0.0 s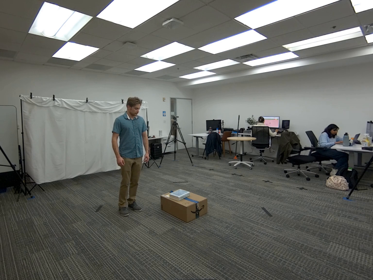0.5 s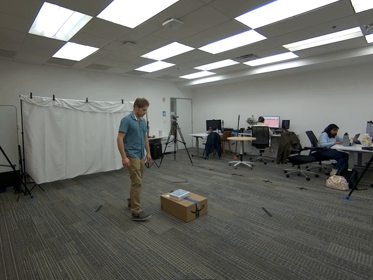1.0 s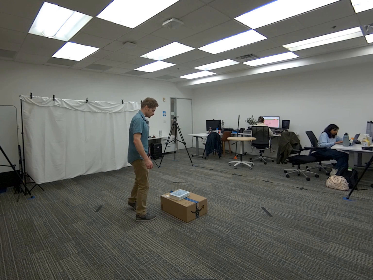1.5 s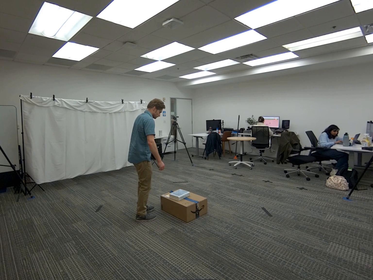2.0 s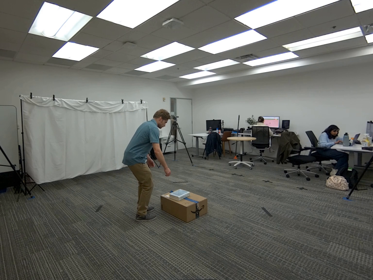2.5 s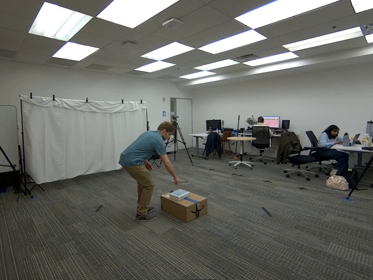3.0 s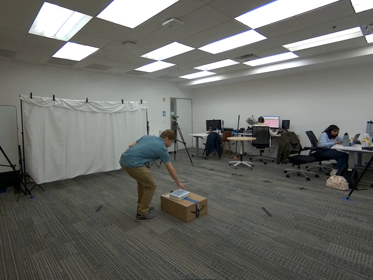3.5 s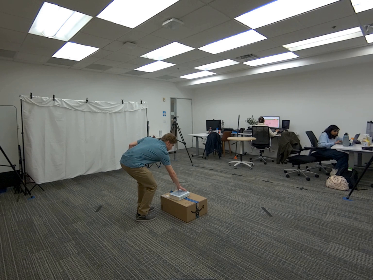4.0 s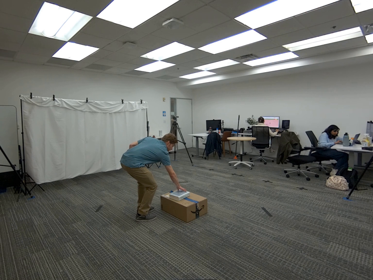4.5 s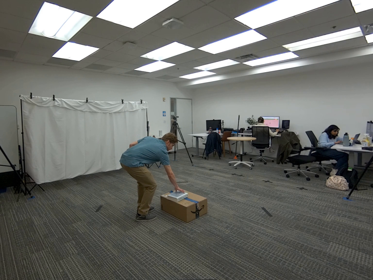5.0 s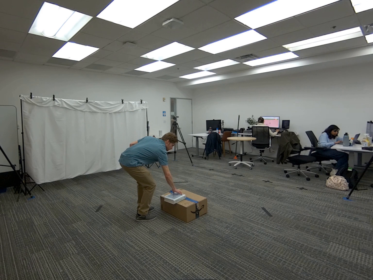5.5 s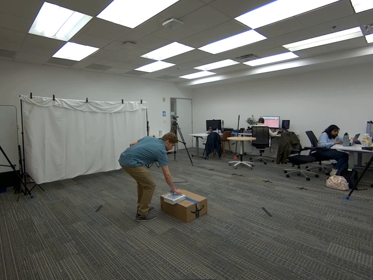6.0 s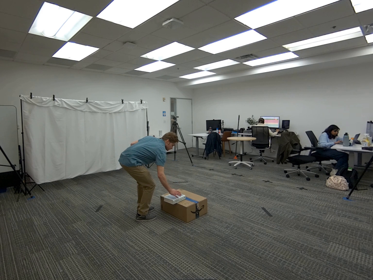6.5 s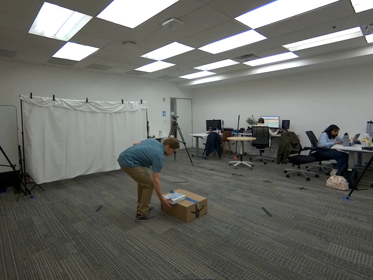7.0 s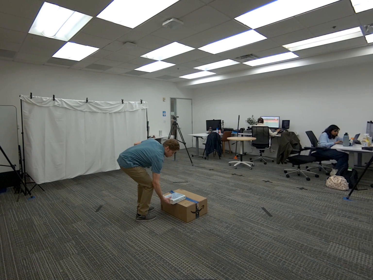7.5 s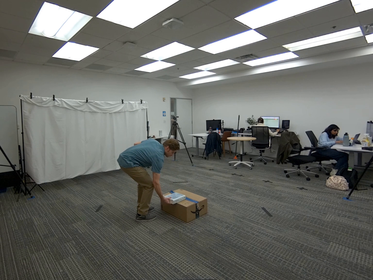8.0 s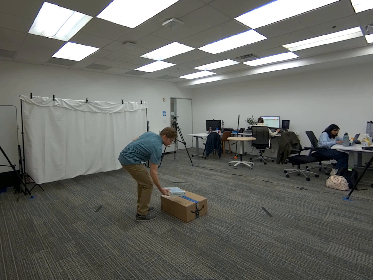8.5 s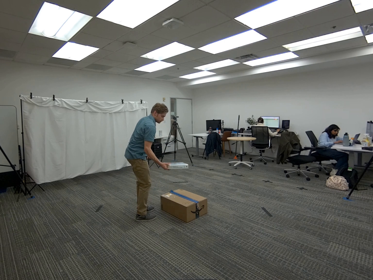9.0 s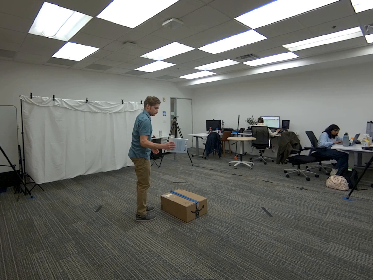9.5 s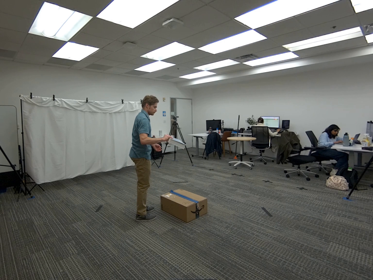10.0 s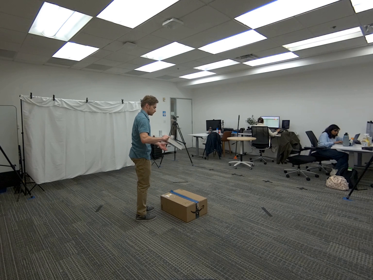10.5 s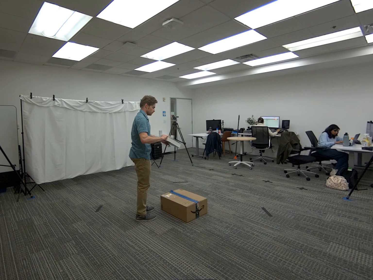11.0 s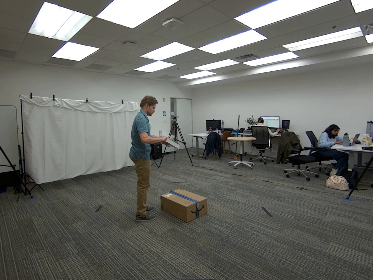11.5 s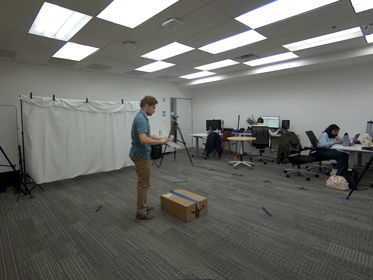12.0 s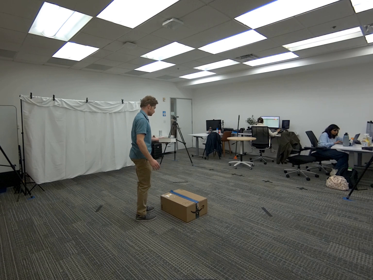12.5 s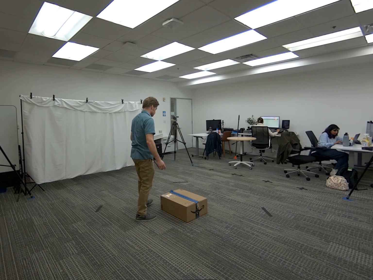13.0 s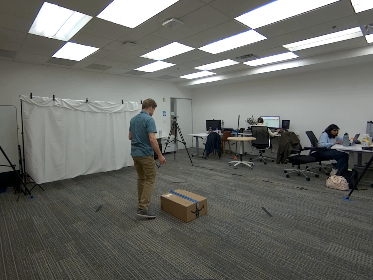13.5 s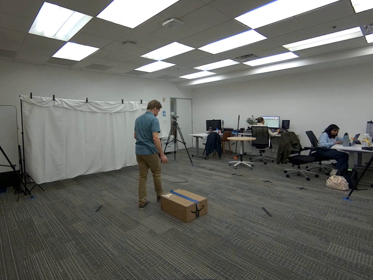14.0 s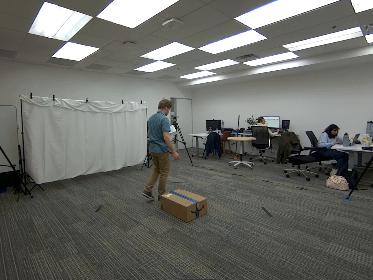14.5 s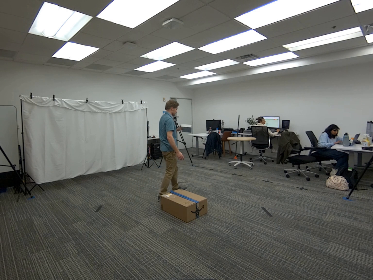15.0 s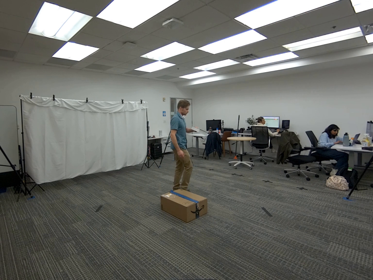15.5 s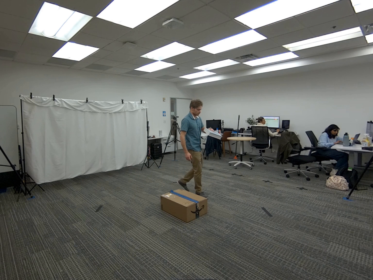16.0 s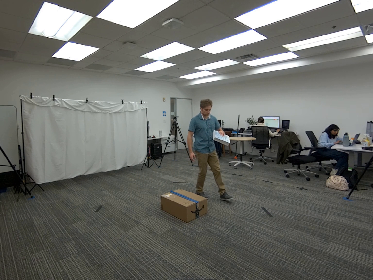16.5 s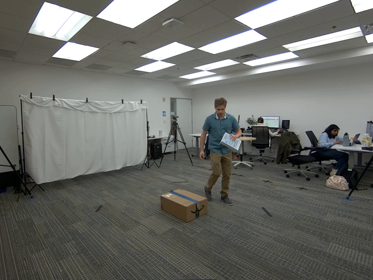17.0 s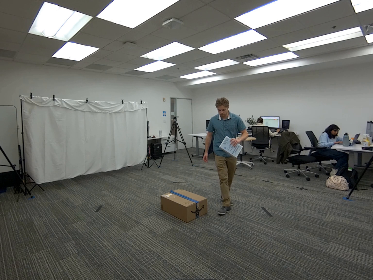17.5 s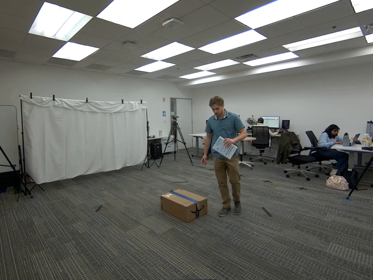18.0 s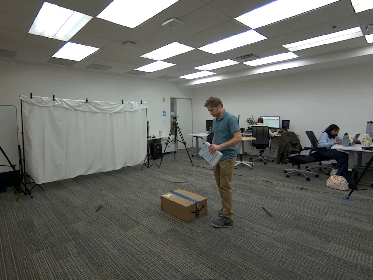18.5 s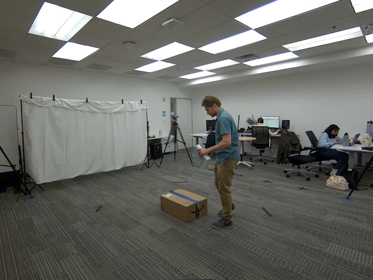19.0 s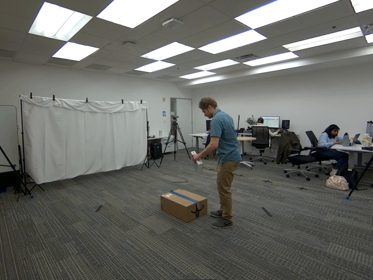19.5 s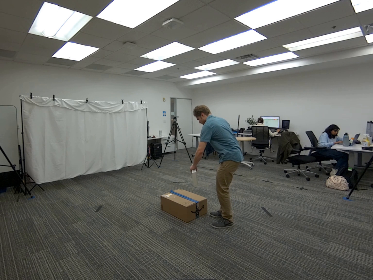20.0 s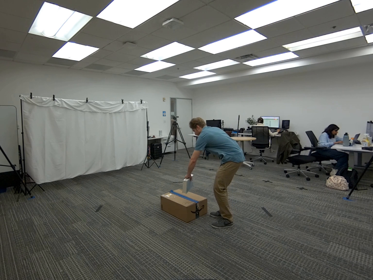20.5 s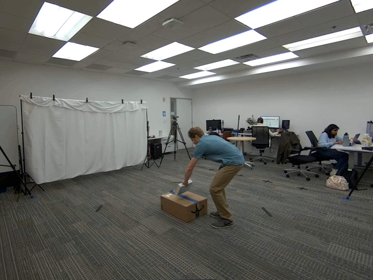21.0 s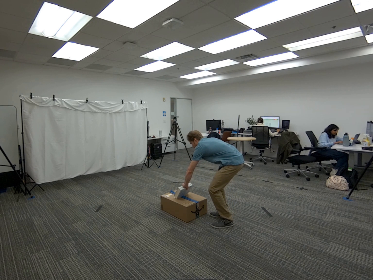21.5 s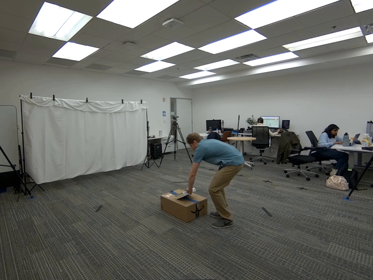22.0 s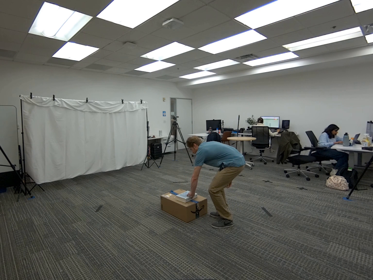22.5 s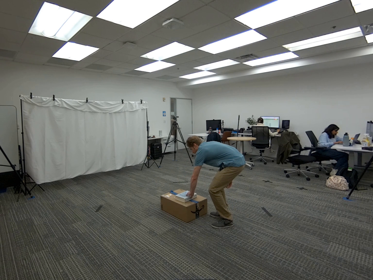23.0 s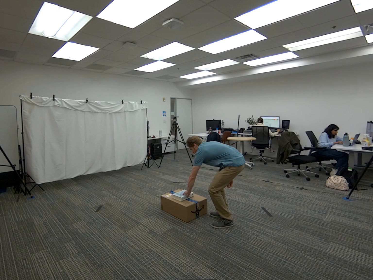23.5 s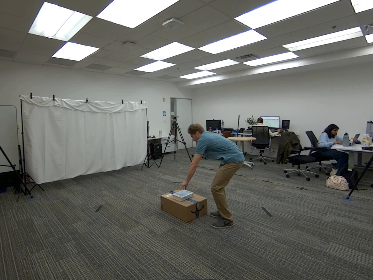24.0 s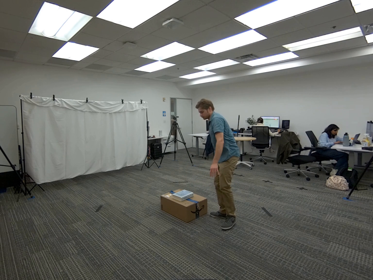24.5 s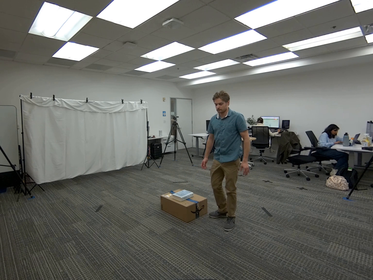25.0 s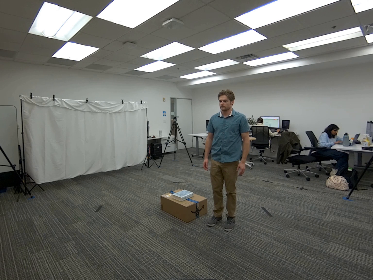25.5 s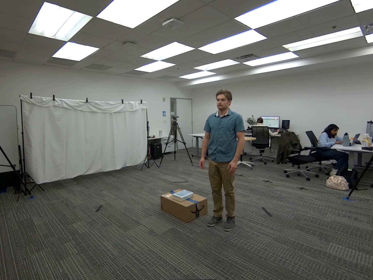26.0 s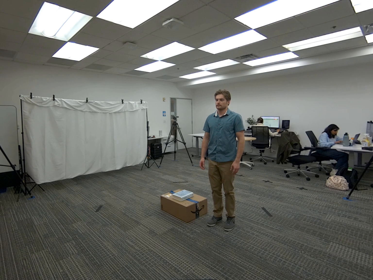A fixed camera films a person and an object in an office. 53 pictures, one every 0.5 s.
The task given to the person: Walk to the light blue book on the big brown cardboard box. Pick up the book with your right hand, transfer it to your left hand, and place it back on top of the box with your left hand.
